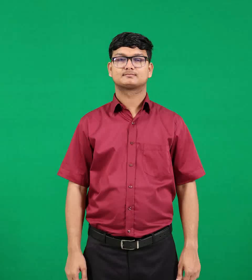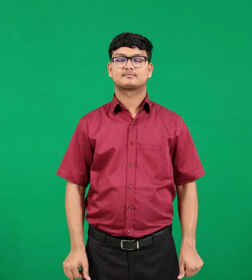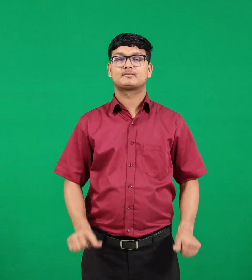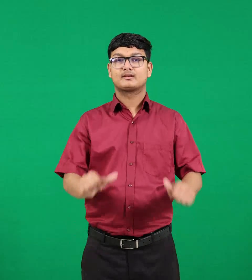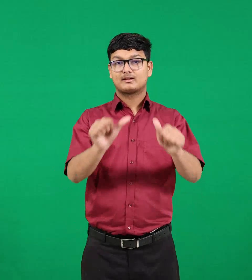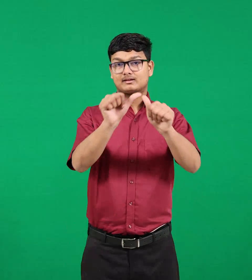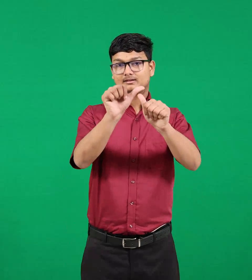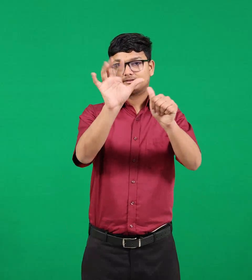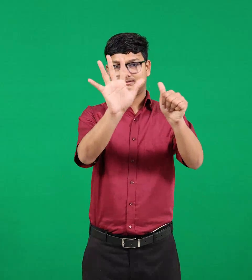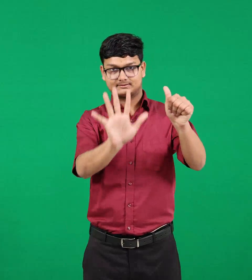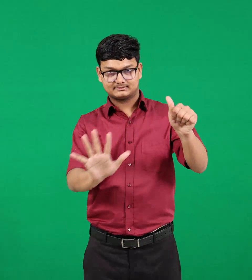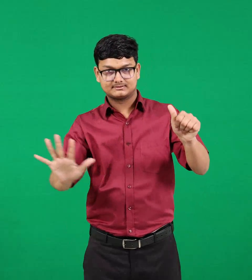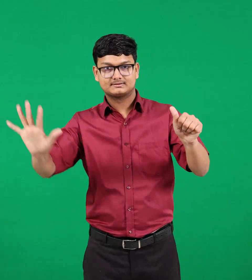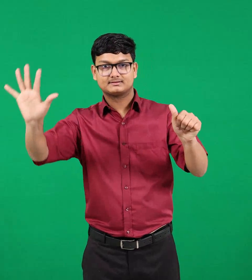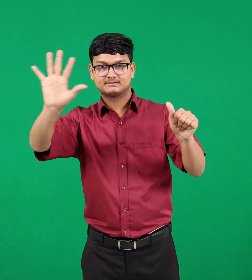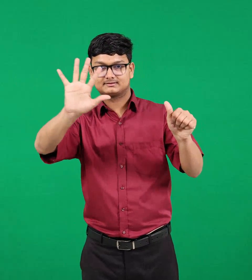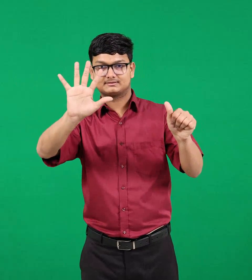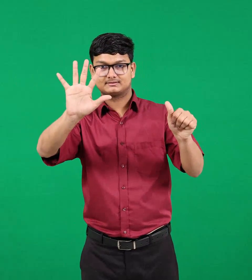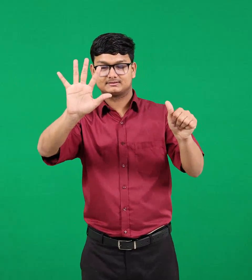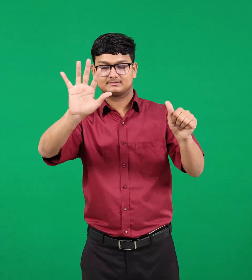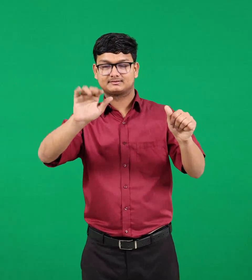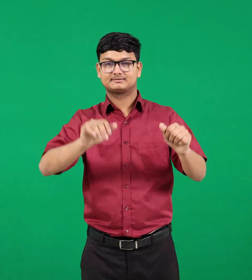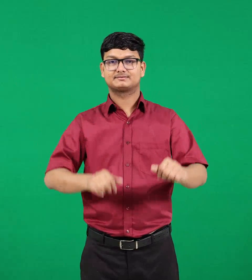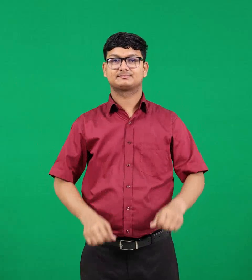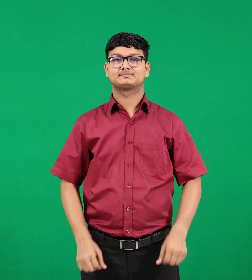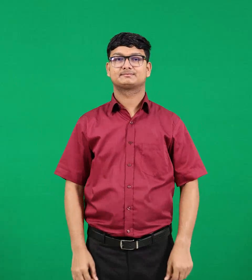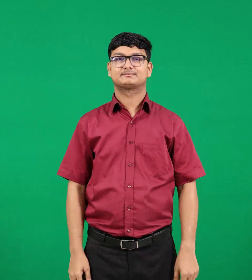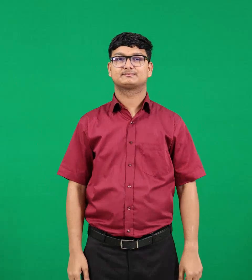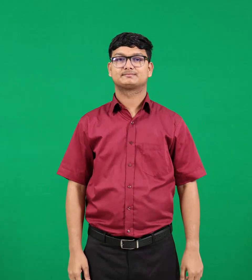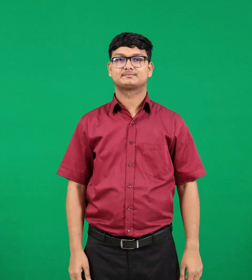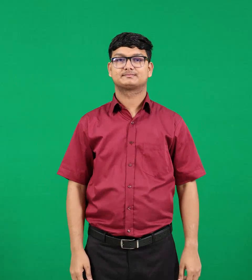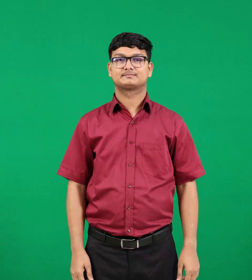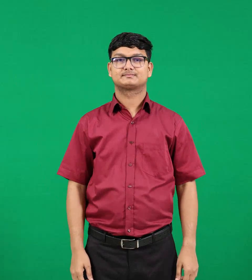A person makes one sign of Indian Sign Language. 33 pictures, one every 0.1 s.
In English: asia
